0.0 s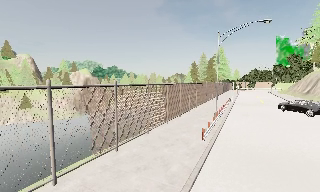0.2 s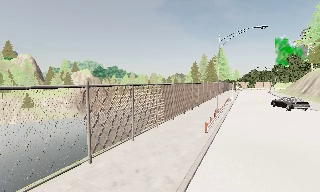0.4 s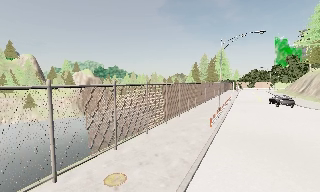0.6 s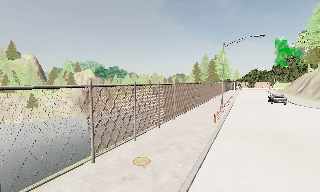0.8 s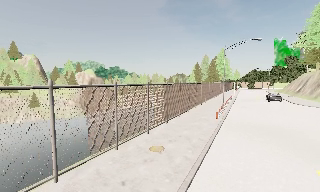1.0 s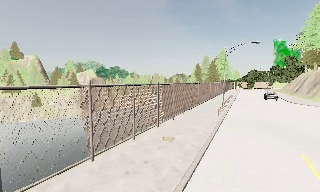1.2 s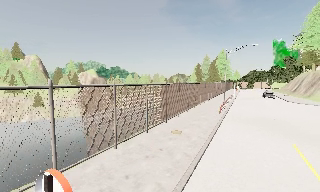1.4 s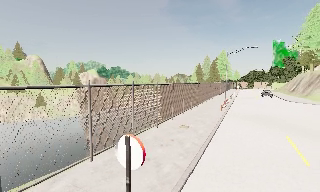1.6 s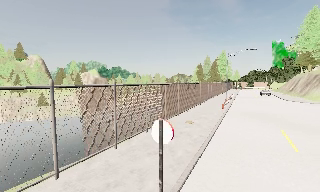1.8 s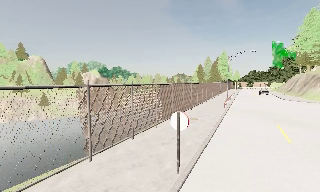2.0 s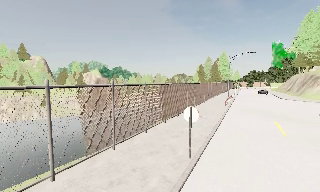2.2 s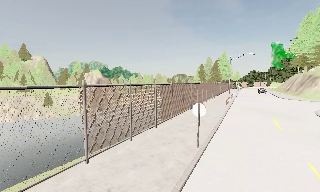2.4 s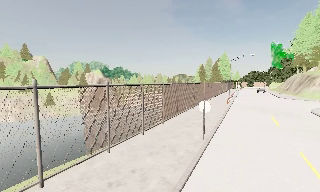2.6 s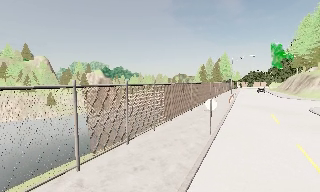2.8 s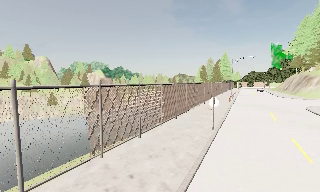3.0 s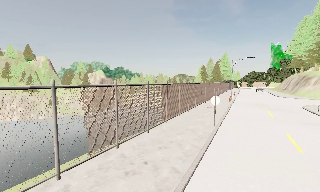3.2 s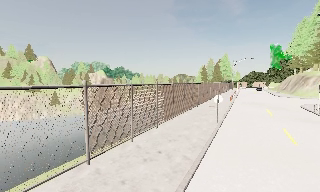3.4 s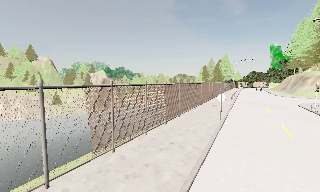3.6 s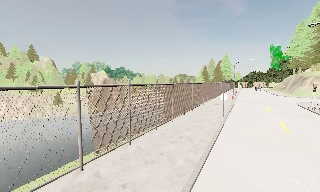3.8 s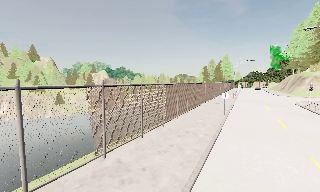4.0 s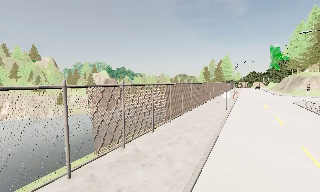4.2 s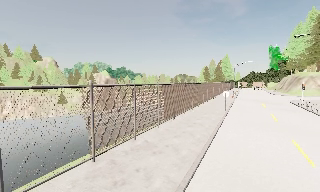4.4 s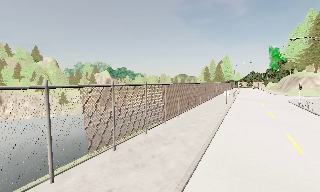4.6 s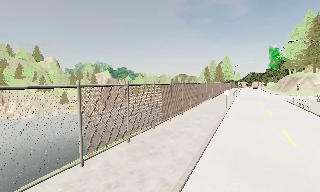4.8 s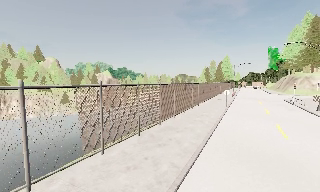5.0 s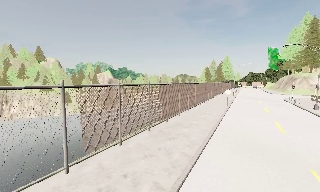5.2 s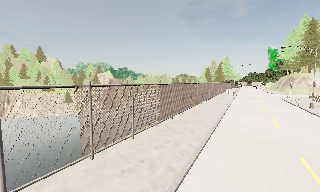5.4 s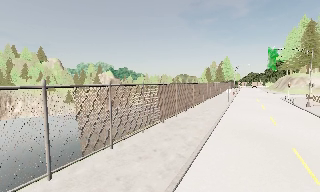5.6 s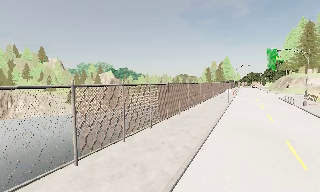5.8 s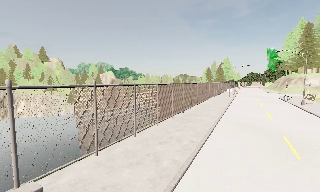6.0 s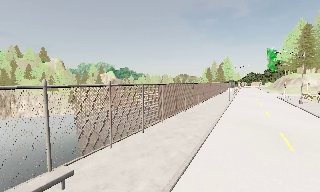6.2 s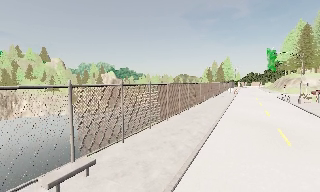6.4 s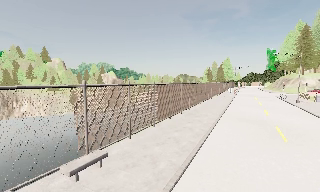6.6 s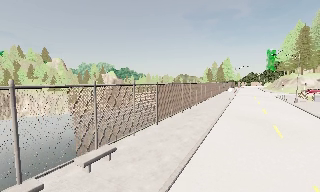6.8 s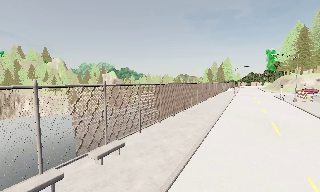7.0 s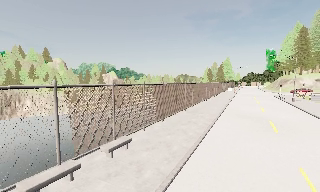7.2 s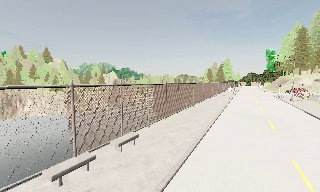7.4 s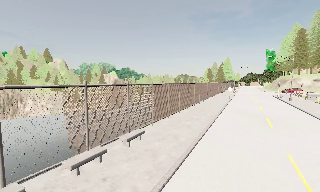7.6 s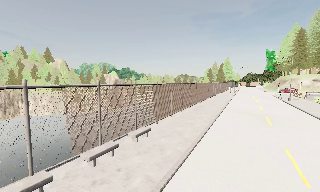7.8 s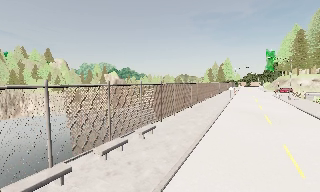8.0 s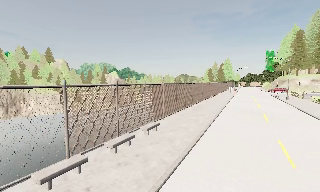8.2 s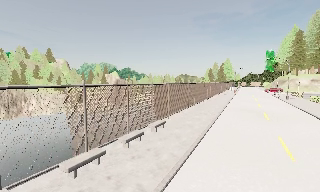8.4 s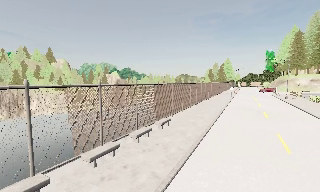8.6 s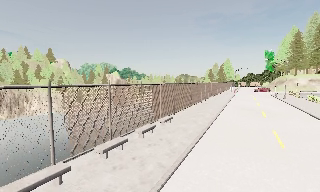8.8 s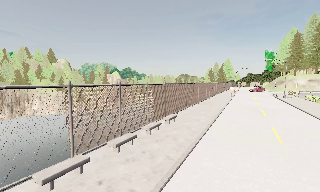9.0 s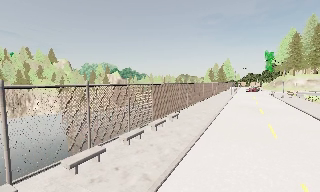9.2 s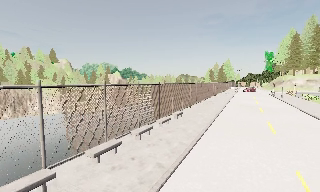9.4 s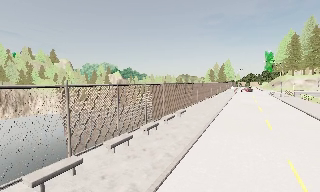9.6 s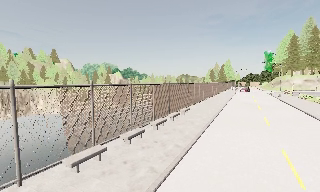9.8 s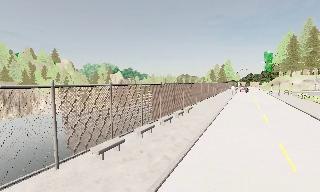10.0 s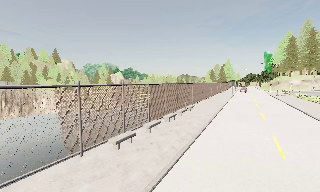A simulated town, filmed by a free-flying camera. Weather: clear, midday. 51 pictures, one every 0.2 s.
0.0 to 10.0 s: The camera travels backward and to its left, about 50 m, so what stands in front gets smaller. It loses speed.
The film runs forward here.
